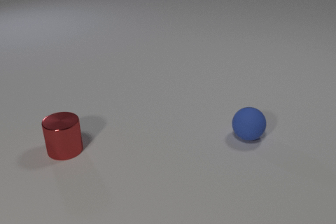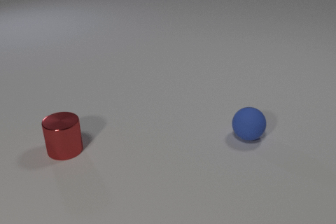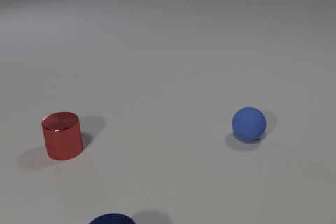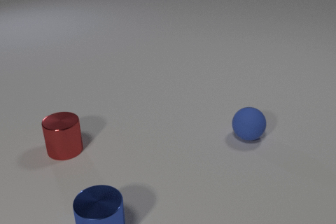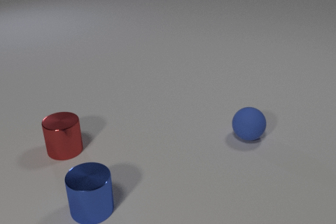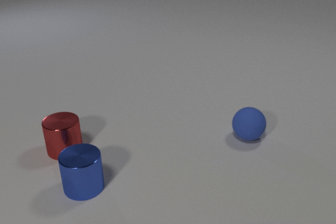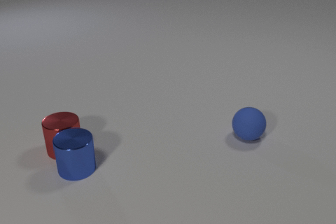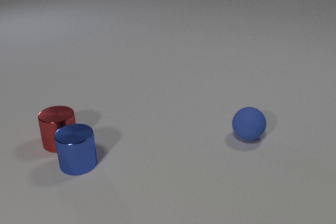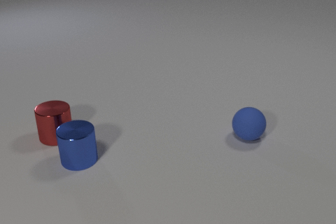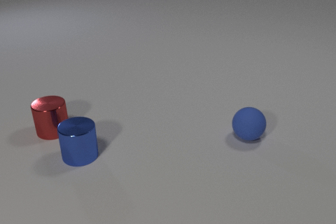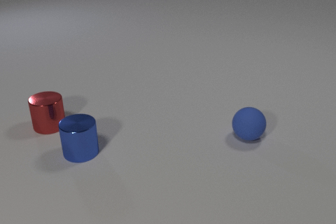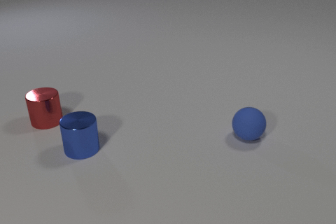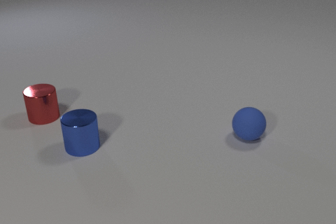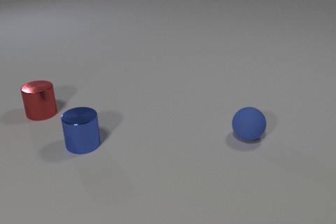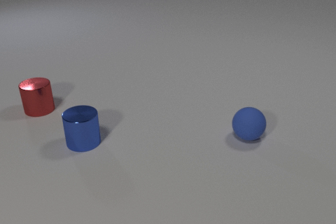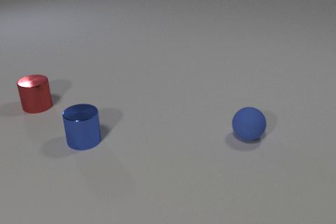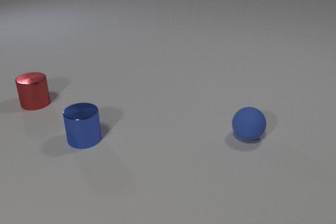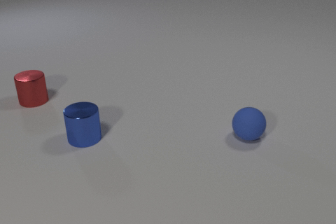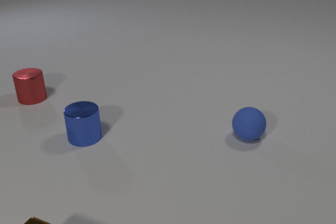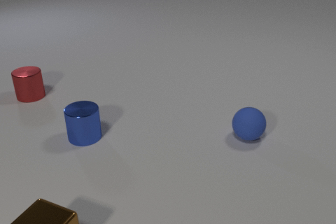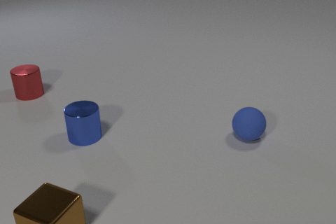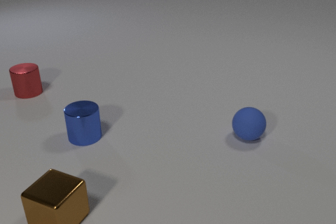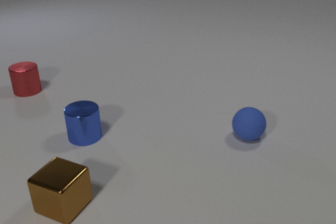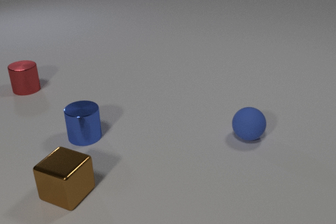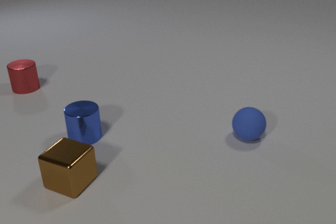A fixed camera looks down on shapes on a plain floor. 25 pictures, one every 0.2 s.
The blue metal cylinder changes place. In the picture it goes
away from the camera.
The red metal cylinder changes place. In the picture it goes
away from the camera.
0.0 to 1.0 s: The blue metal cylinder comes in at the bottom edge, slides away from the camera.
1.0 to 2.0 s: The blue metal cylinder slides away from the camera. The red metal cylinder slides away from the camera. The blue metal cylinder and the red metal cylinder collide.
2.0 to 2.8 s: The blue metal cylinder slides away from the camera. The red metal cylinder slides away from the camera.
2.8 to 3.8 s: The blue metal cylinder slides away from the camera. The red metal cylinder slides away from the camera. The brown metal cube comes in at the bottom edge, slides away from the camera.
3.8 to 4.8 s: The red metal cylinder slides away from the camera. The brown metal cube slides away from the camera.
What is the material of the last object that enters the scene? metal.
How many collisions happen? 1.
Are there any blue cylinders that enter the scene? yes.
